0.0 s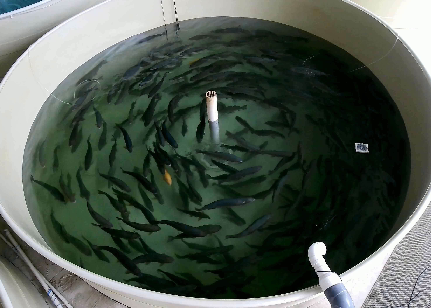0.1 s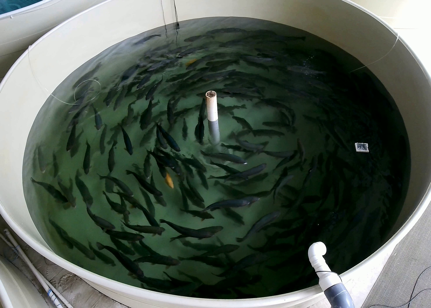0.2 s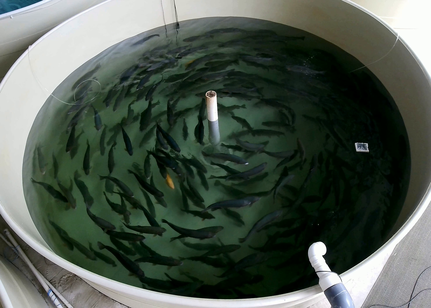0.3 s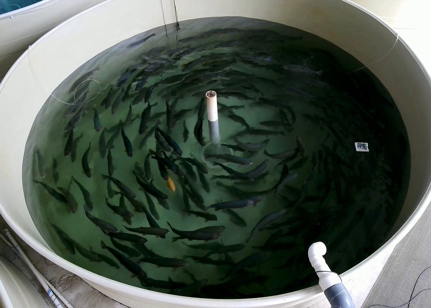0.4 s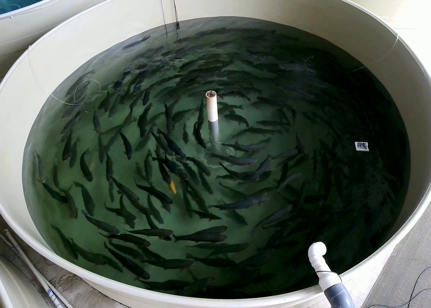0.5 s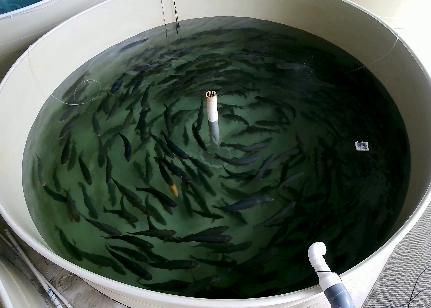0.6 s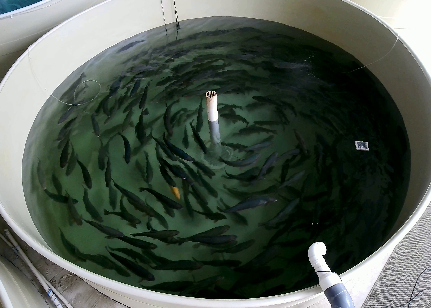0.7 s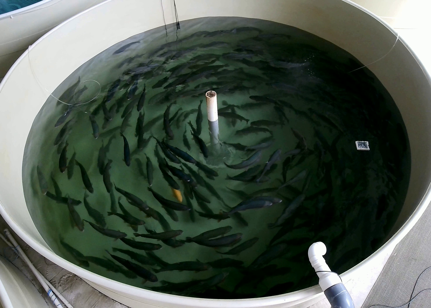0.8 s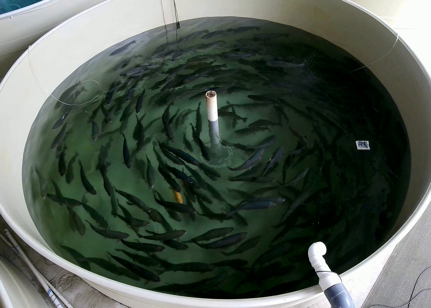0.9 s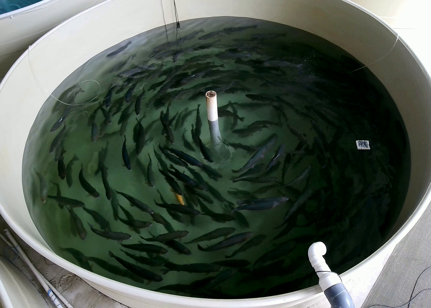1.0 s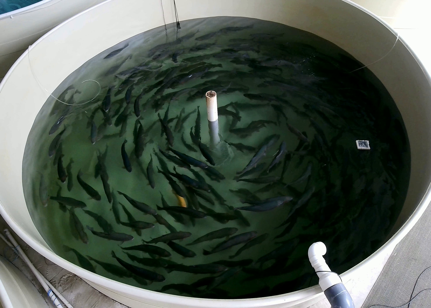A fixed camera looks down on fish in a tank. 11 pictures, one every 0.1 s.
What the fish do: Normal cruising.
